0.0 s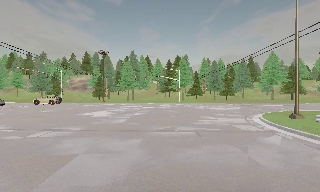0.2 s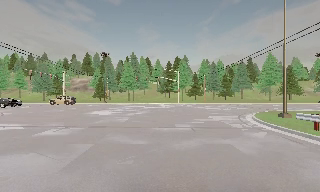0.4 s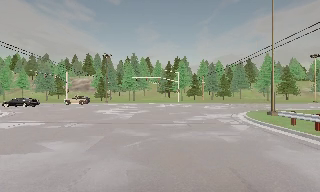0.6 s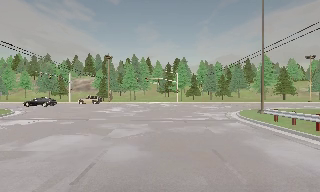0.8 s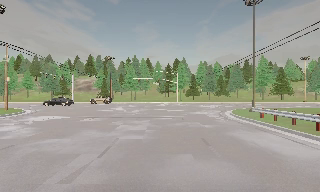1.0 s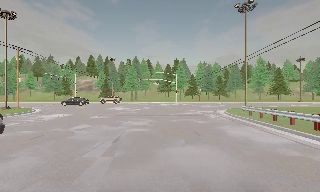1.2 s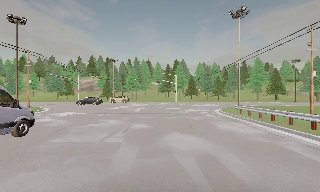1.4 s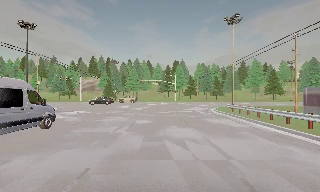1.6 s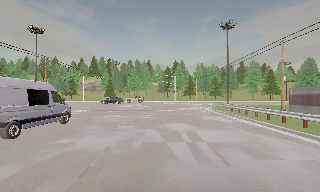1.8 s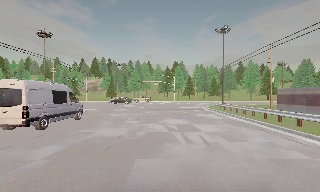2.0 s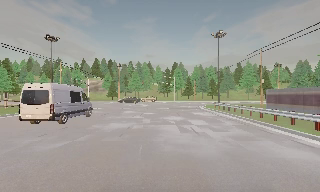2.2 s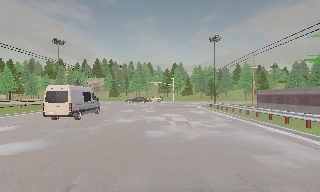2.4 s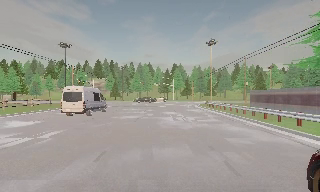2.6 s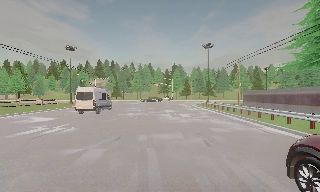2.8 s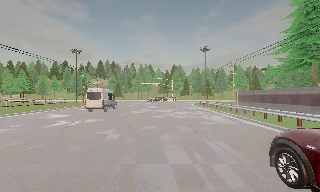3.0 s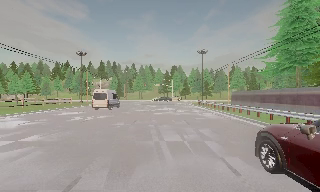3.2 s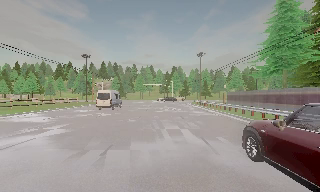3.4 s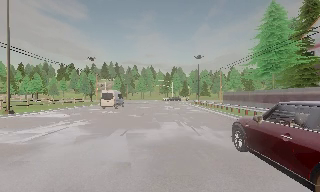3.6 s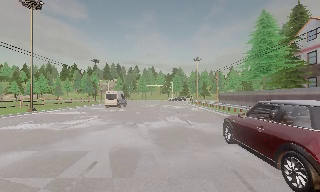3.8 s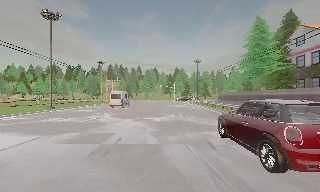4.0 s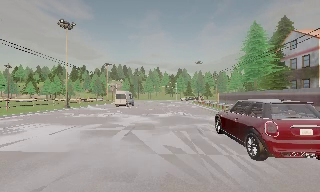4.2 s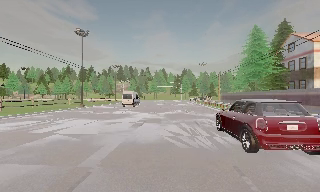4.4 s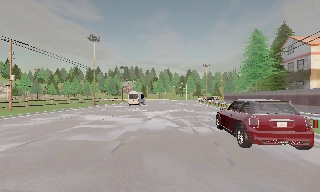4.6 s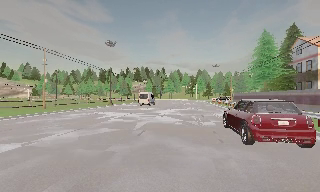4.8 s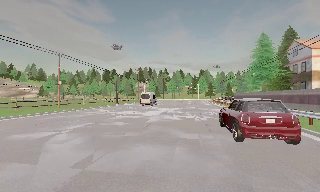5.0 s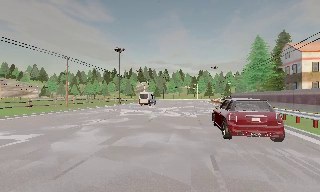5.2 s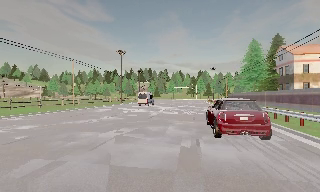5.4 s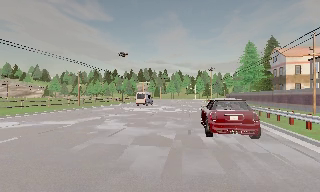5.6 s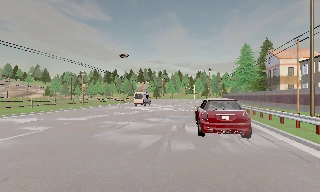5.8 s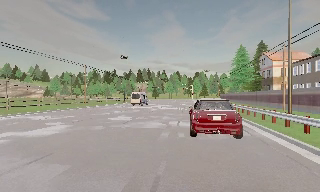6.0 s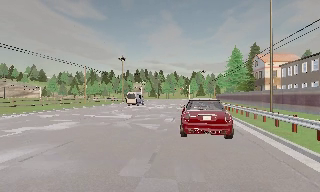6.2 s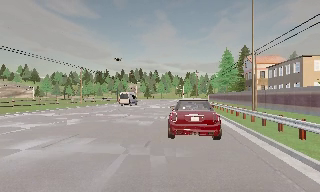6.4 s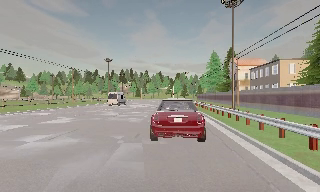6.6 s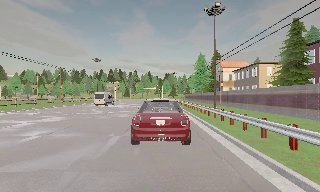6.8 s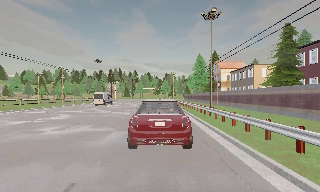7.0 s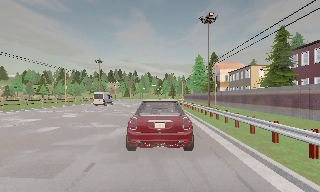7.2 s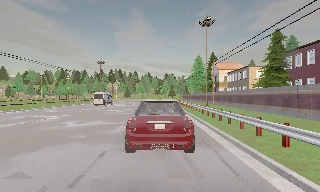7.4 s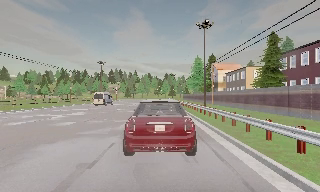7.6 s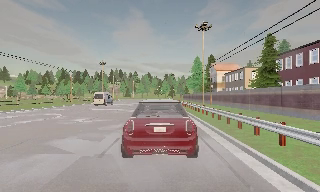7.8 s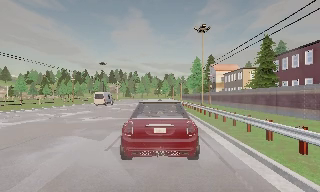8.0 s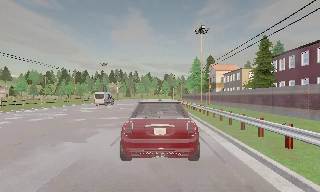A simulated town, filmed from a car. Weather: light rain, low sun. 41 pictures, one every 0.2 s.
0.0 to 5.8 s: The camera pans to its left, which is counterclockwise from overhead, by about 10 degrees. It travels backward, about 55 m, so what stands in front gets smaller.
5.8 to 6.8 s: The camera swings to its right by about 10 degrees, and the scene slides to the left. It travels backward, about 6 m, so what stands in front gets smaller.
6.8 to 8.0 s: The camera travels backward, about 4.5 m, so what stands in front gets smaller. It loses speed.
The film runs backward here.
